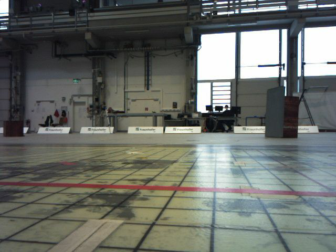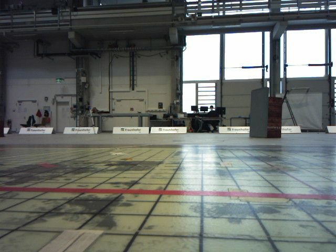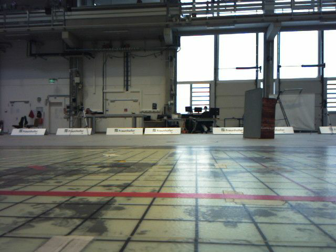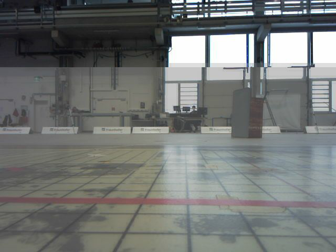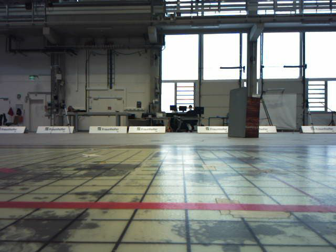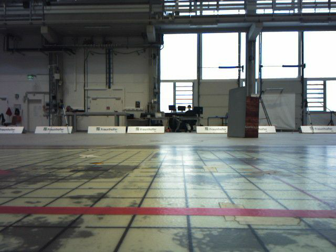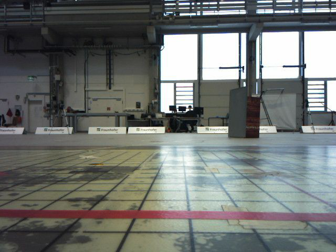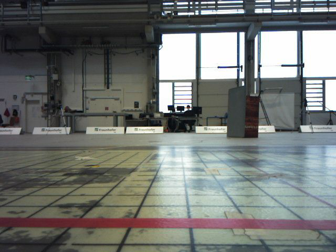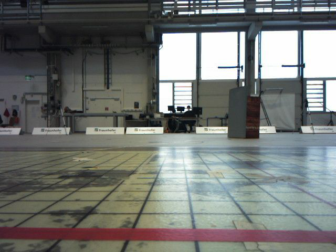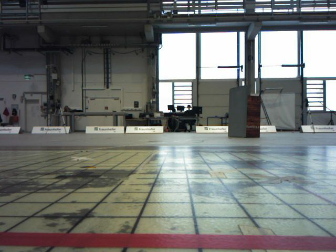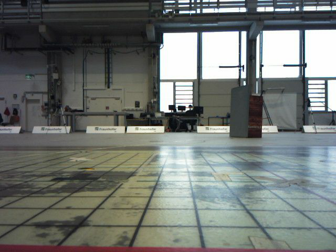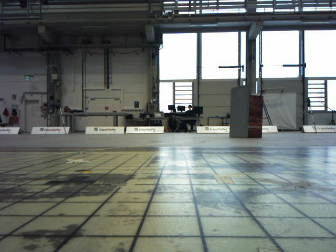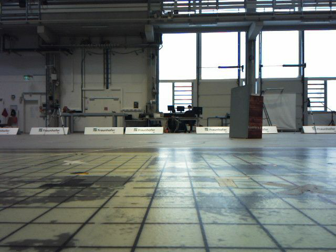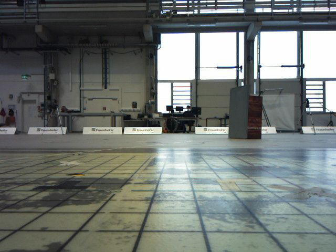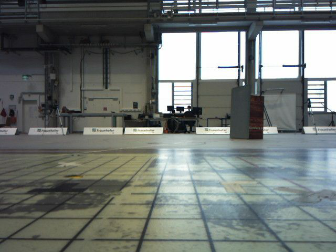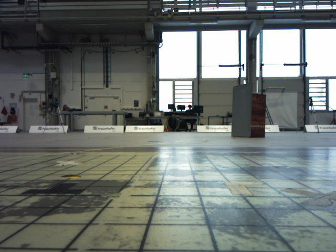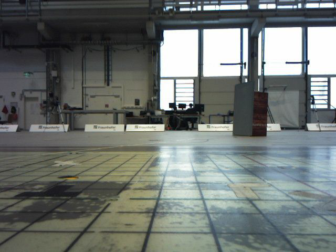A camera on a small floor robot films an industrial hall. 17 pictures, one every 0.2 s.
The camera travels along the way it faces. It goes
forward.
0.0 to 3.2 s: The camera travels forward, about 0.6 m, so what stands in front looms larger.
The film runs forward here.
